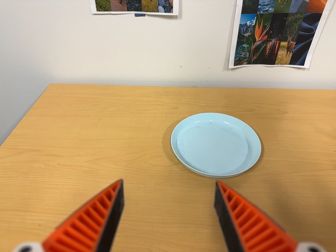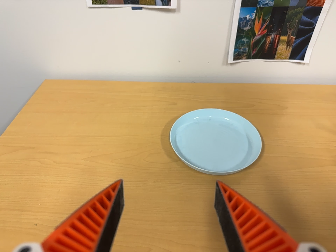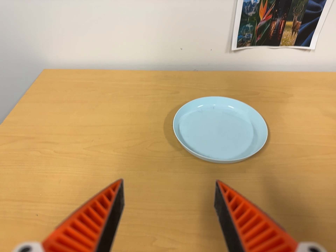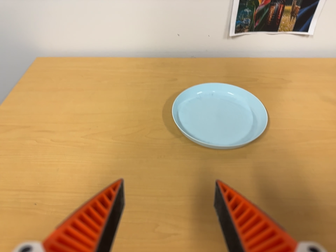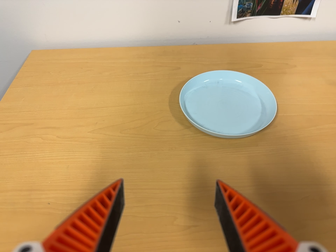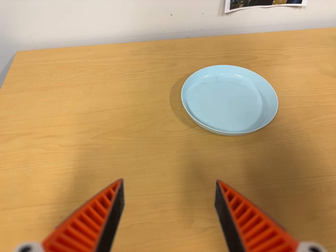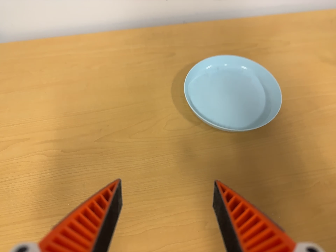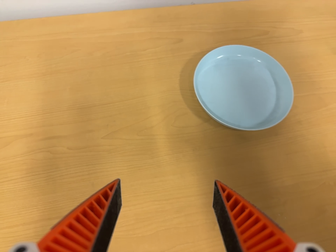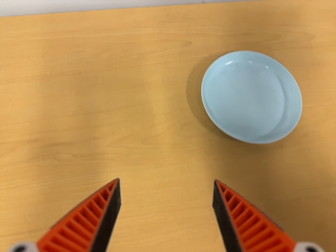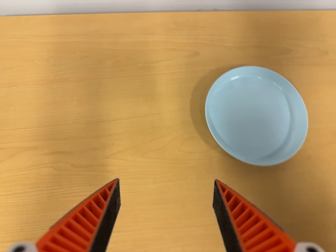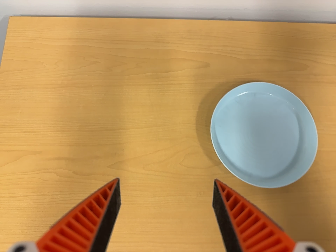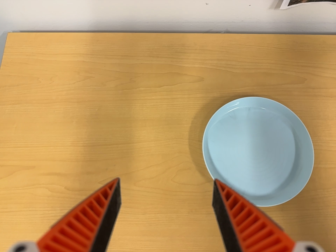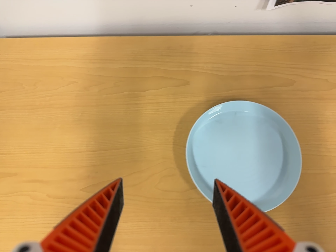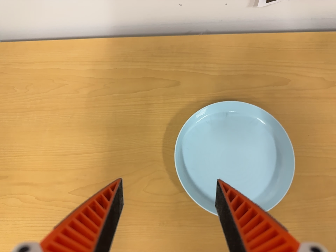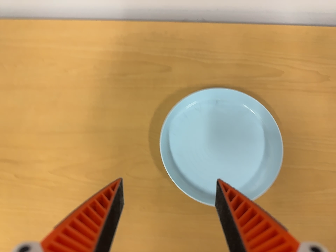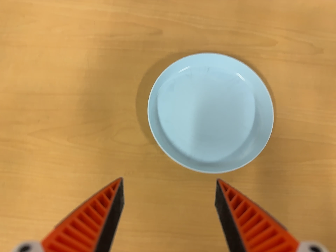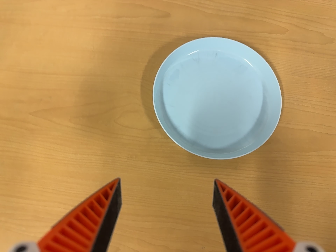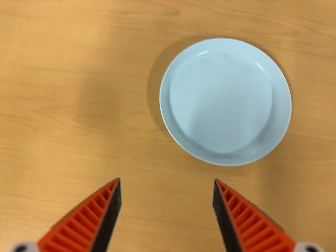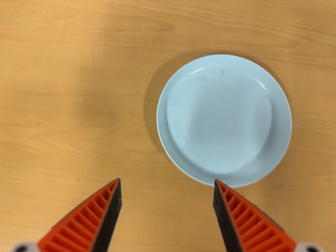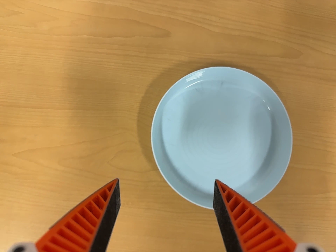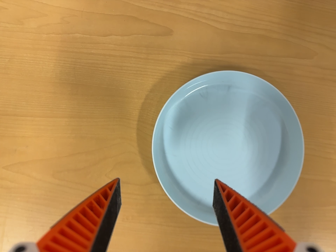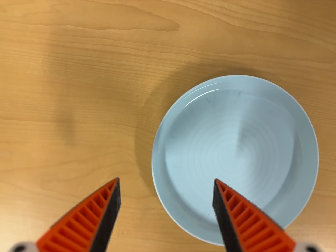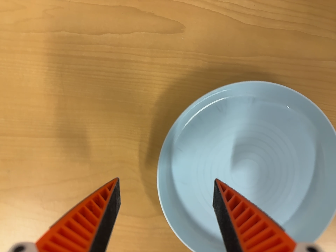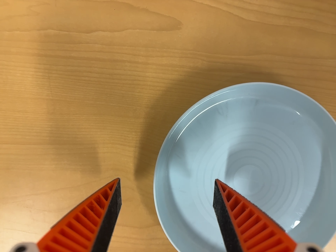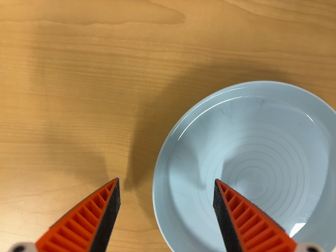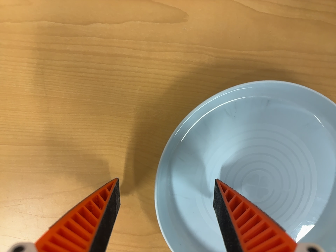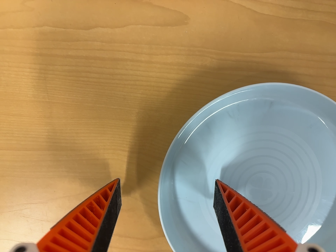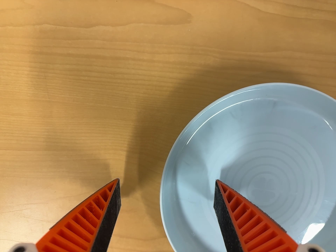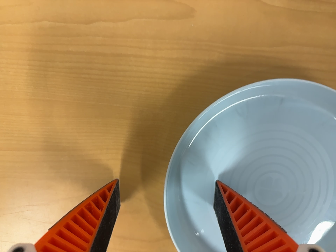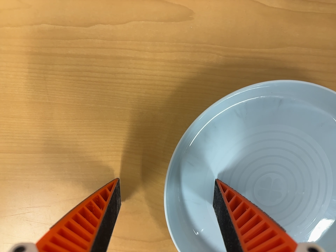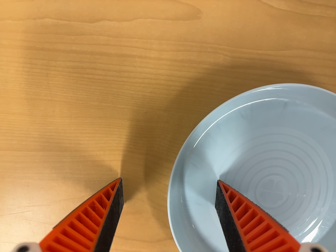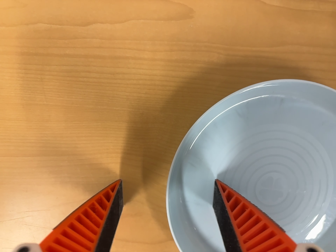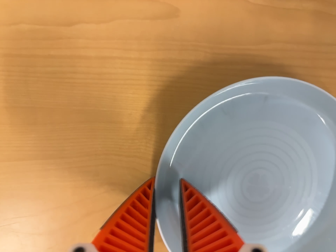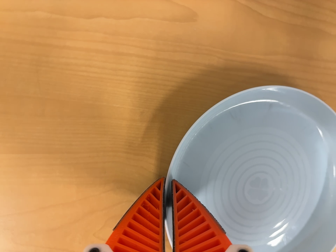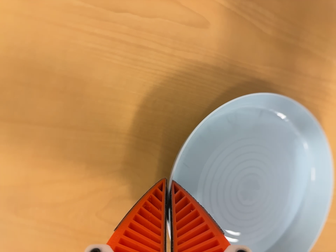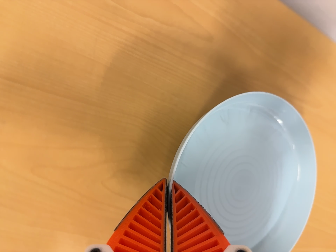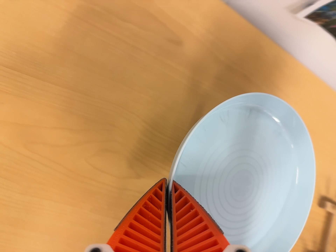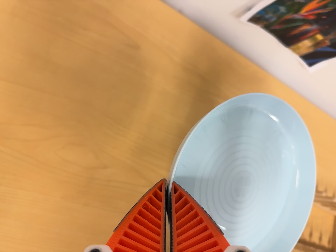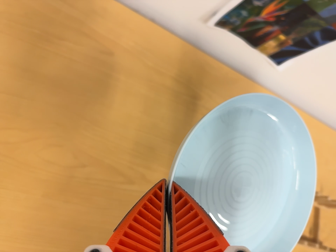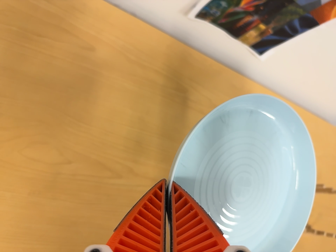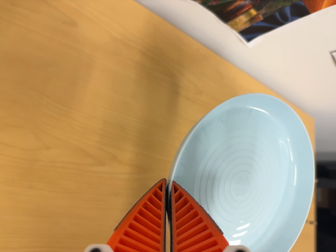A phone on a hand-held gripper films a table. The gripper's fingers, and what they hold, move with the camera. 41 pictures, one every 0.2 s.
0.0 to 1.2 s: The camera pans to its right by about 10 degrees. It travels to its left and toward the top of its view, about 14 cm. Its aim tips toward the bottom of its view by about 15 degrees, and the scene shifts upward. It rolls about its line of sight by about 10 degrees, and the scene rotates counterclockwise.
1.2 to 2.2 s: The camera travels toward the top of its view, about 20 cm. Its aim tips toward the bottom of its view by about 15 degrees. It rolls about its line of sight by about 10 degrees, and the scene rotates clockwise.
2.2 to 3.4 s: The camera travels to its right, toward the bottom of its view and forward, about 12 cm, so close, fixed things drift to the left. It rolls about its line of sight by about 10 degrees, and the scene rotates clockwise.
3.4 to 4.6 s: The camera travels toward the top of its view and forward, about 22 cm. Its aim tips toward the bottom of its view by about 15 degrees.
4.6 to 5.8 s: The camera shifts only a little, or ends up much as it began.
5.8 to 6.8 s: The camera pans to its right by about 15 degrees. It travels to its left, about 7 cm.
6.8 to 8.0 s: The camera swings to its right by about 25 degrees, and the scene slides to the left. It travels backward and toward the bottom of its view, about 18 cm, so what stands in front gets smaller. Its aim tips toward the top of its view by about 10 degrees.
The film runs forward here.
